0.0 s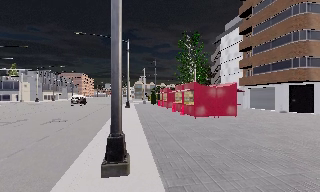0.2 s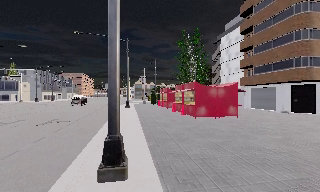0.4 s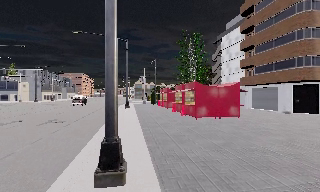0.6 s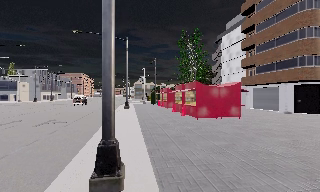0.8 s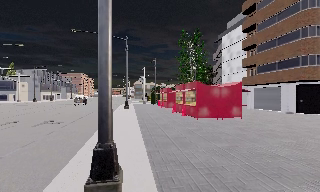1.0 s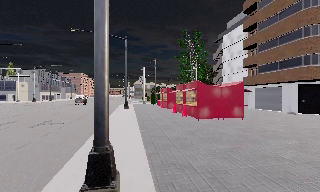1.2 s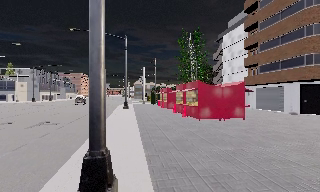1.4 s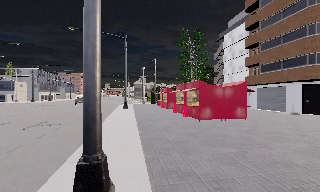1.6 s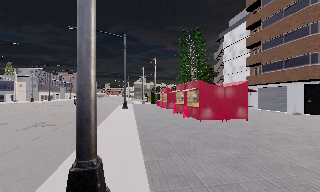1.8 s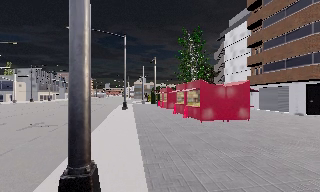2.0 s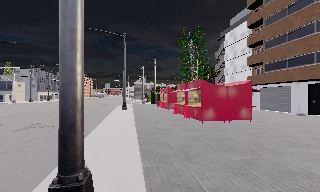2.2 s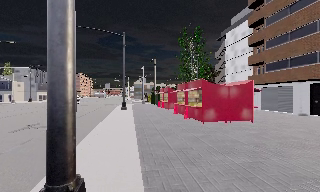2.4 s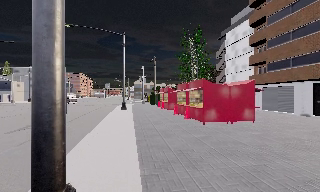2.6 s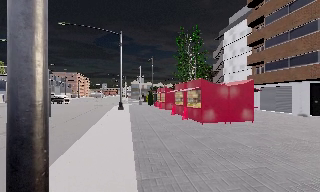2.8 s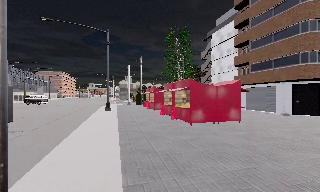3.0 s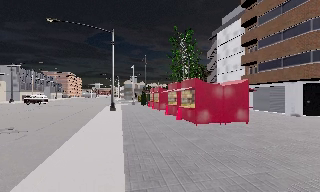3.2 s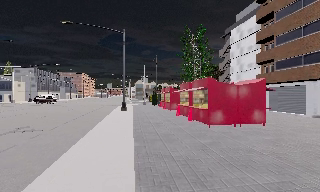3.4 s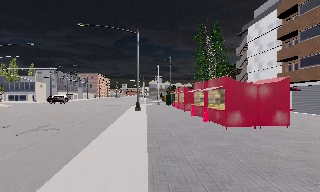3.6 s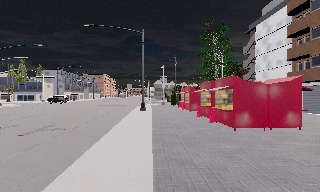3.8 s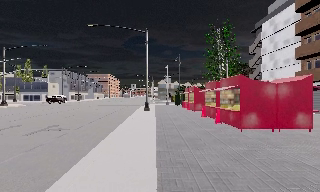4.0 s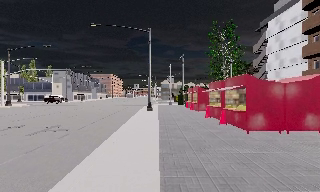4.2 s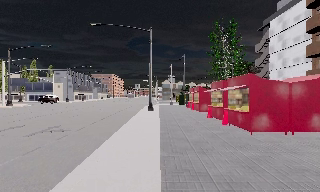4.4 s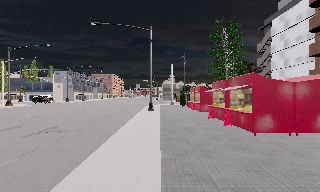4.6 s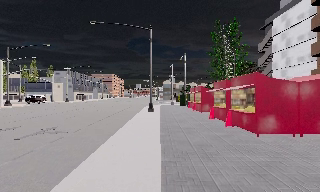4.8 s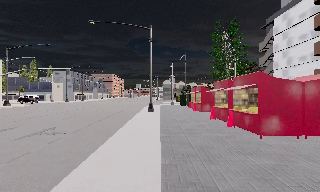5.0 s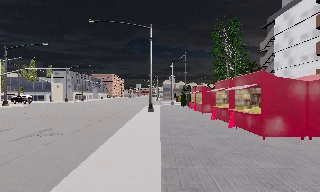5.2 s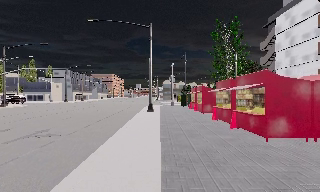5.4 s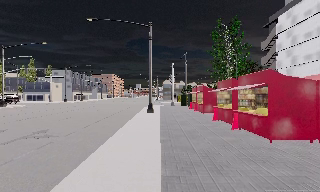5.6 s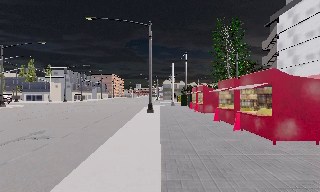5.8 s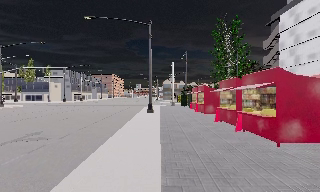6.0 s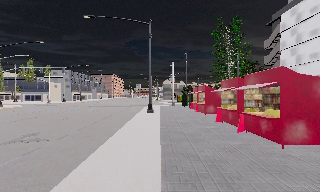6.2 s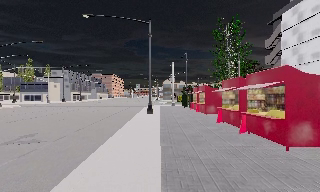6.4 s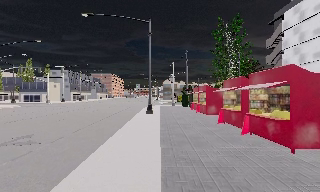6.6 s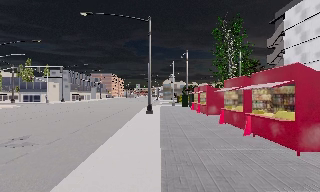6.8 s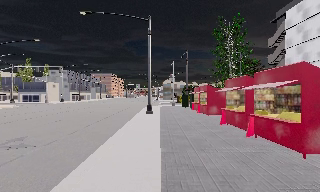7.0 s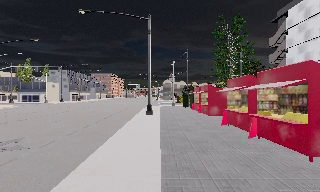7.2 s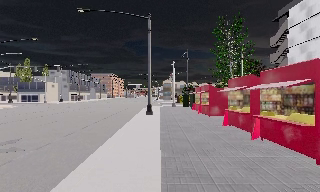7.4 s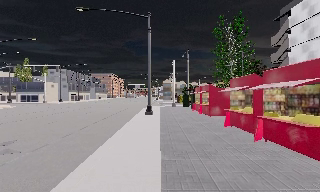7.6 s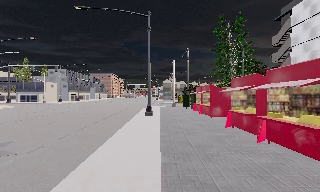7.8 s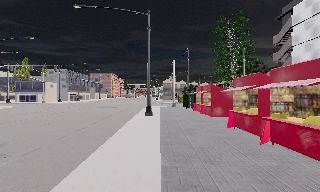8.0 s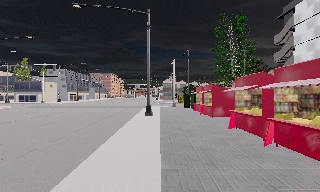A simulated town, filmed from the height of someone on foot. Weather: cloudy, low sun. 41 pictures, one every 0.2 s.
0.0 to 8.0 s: The camera pans to its left, which is counterclockwise from overhead, by about 10 degrees. It travels forward, about 9 m, so what stands in front looms larger.
The film runs forward here.
